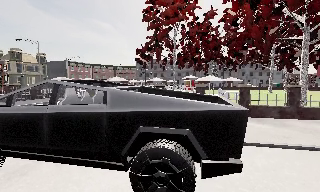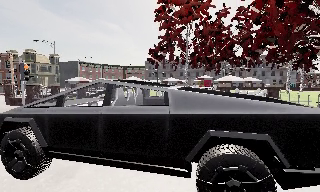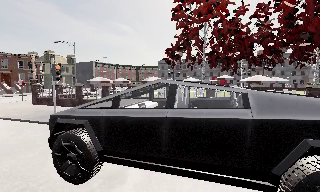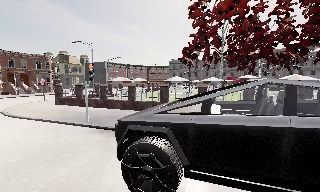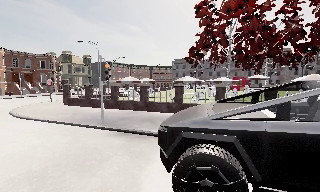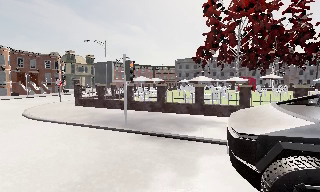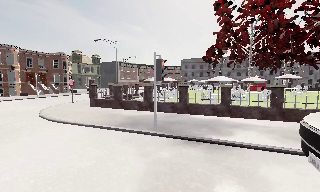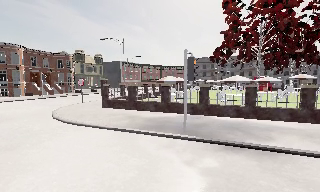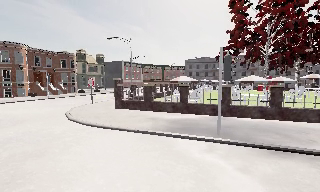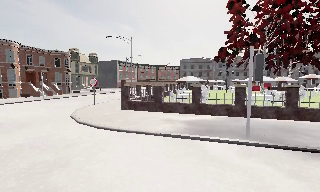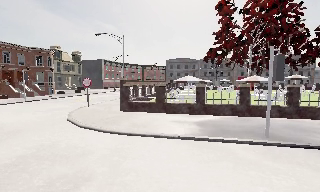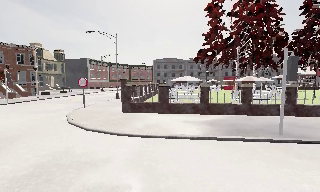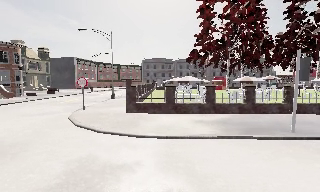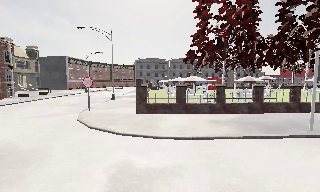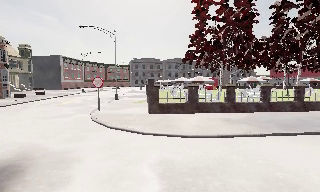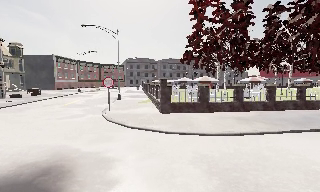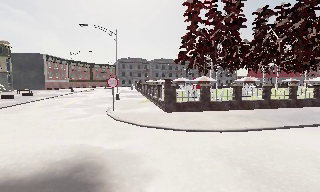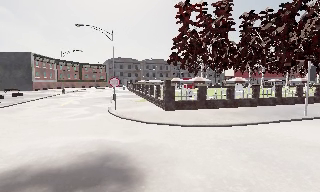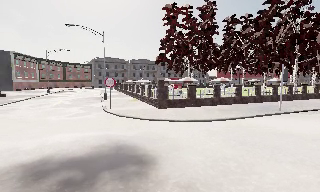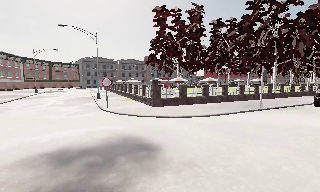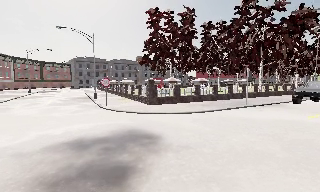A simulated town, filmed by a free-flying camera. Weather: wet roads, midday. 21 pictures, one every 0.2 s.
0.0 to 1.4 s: The camera travels to its left, about 8 m, so close, fixed things drift to the right.
1.4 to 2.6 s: The camera pans to its right, which is clockwise from overhead, by about 25 degrees. It travels to its left, about 8 m.
2.6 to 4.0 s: The camera pans to its right, which is clockwise from overhead, by about 25 degrees. It travels to its left and backward, about 7 m.
The film runs backward here.
